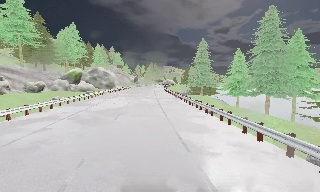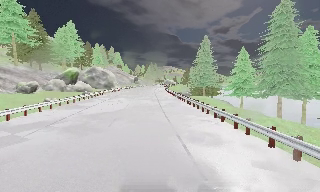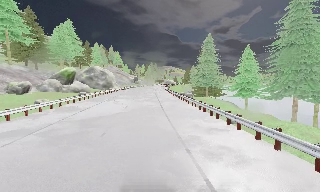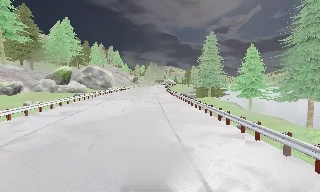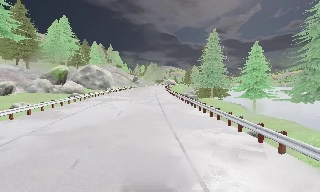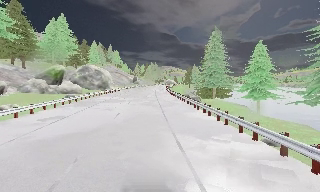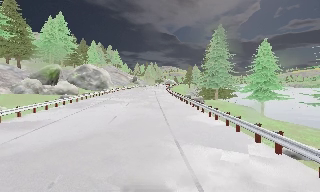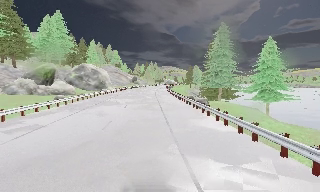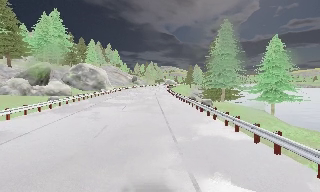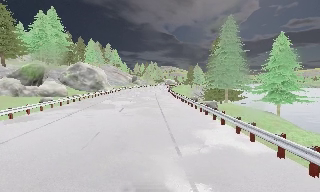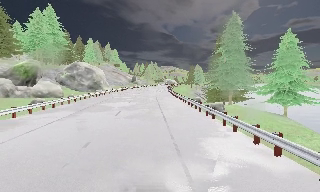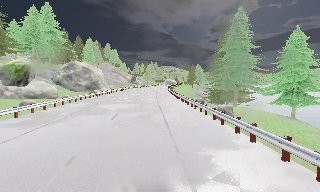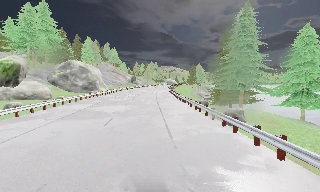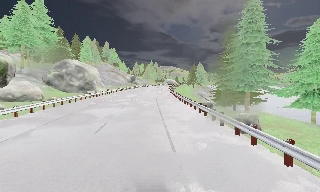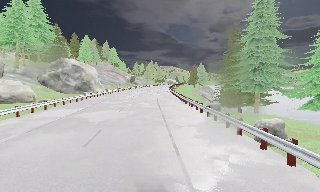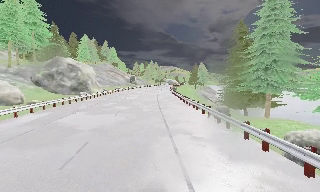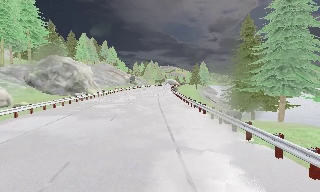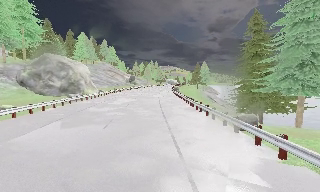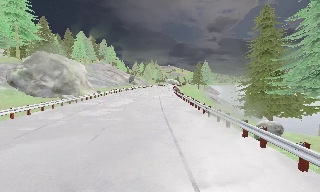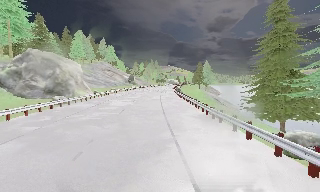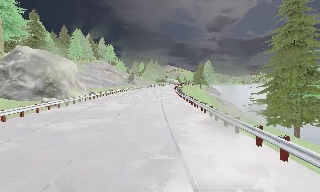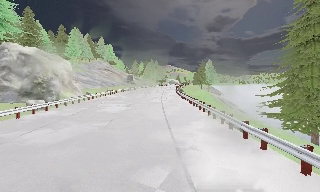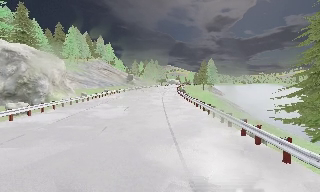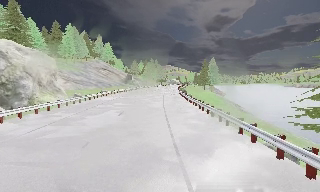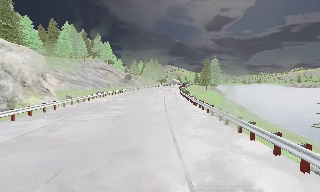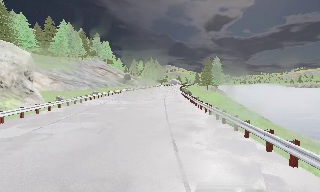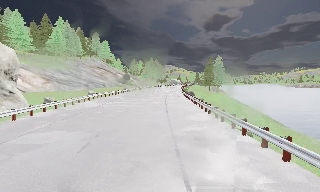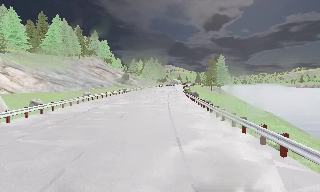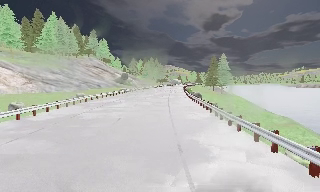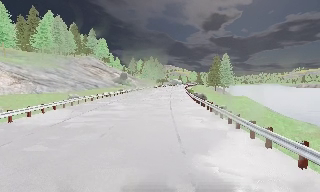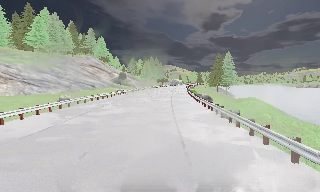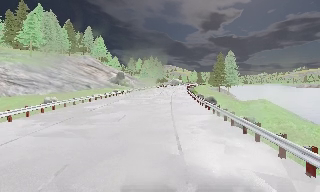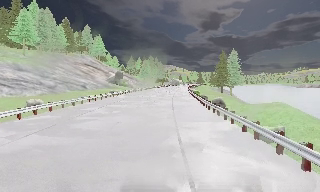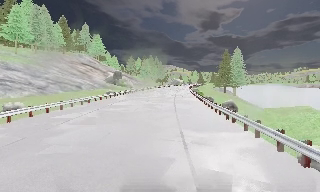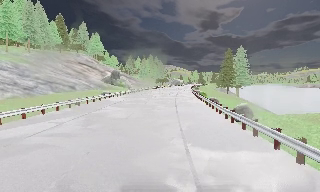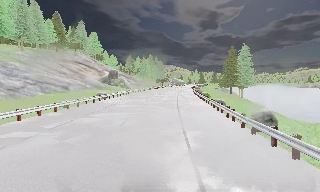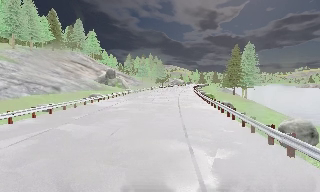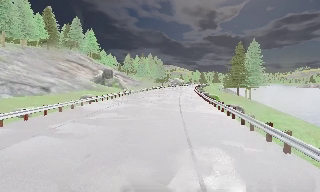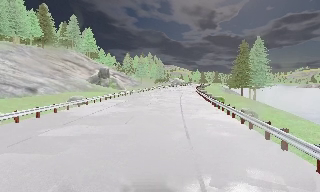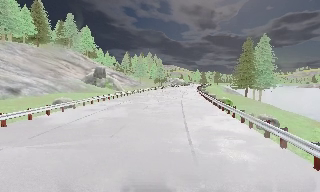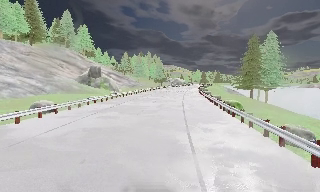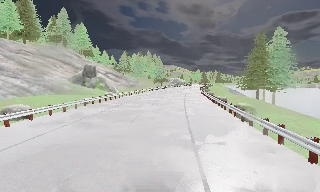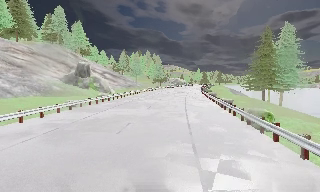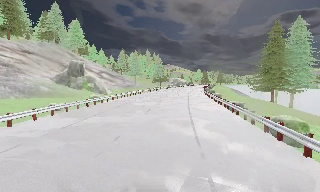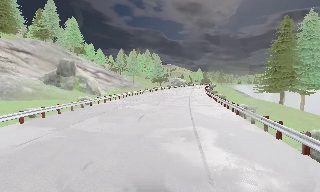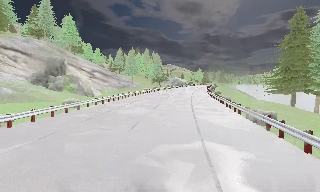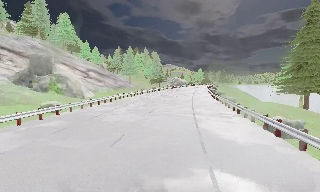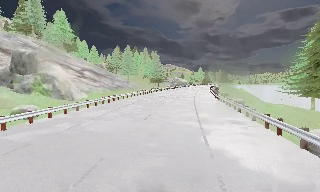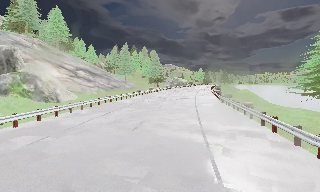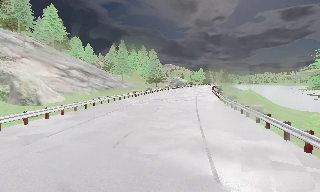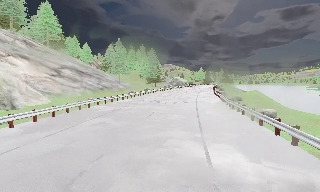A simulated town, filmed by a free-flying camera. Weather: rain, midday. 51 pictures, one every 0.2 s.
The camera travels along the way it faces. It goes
forward.
0.0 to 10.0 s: The camera travels forward, about 95 m, so what stands in front looms larger. It gains speed.
The film runs forward here.
